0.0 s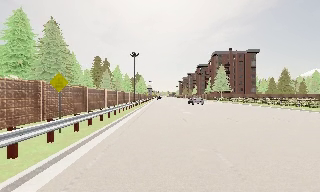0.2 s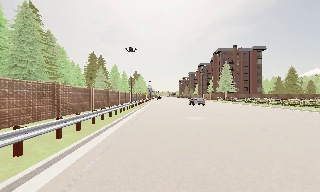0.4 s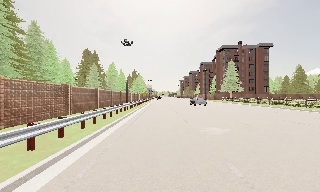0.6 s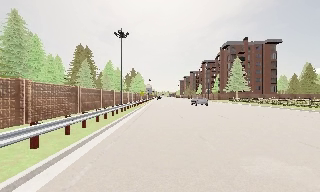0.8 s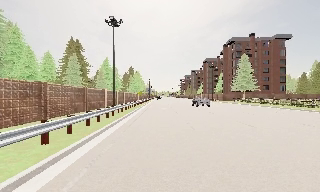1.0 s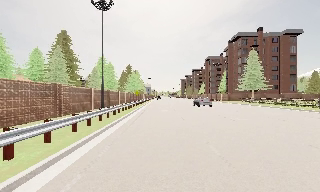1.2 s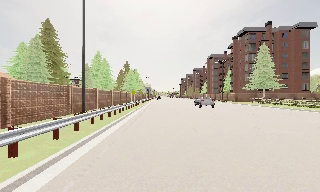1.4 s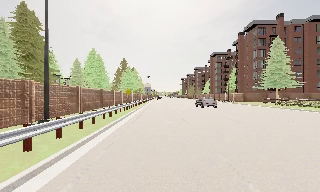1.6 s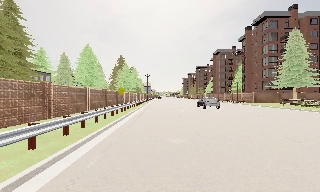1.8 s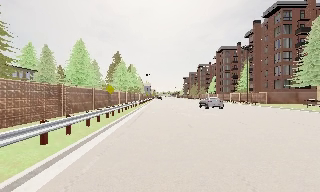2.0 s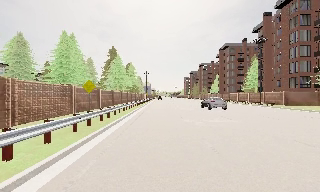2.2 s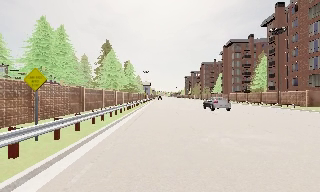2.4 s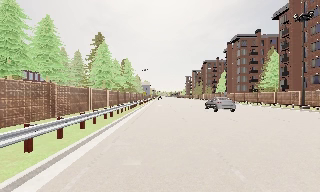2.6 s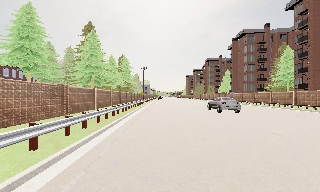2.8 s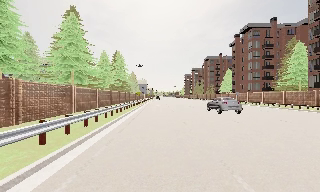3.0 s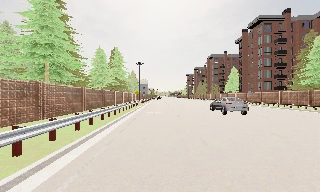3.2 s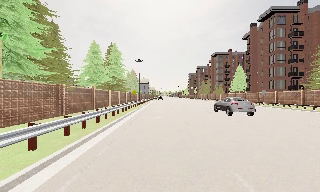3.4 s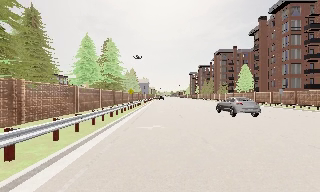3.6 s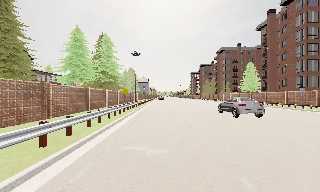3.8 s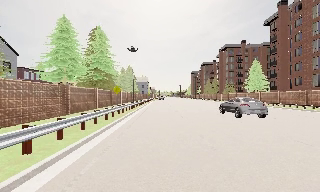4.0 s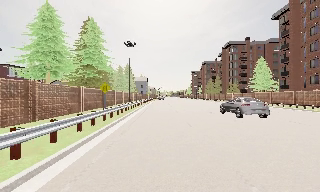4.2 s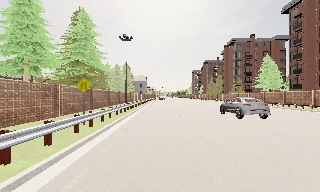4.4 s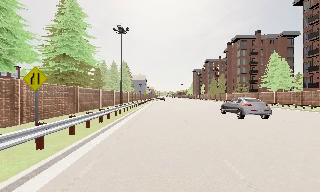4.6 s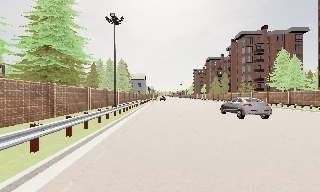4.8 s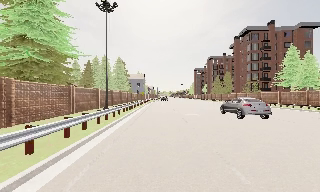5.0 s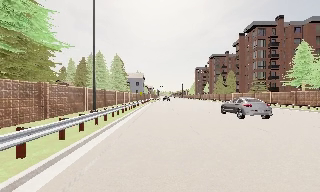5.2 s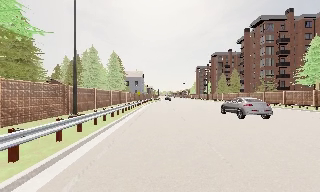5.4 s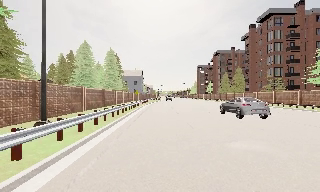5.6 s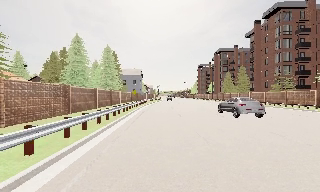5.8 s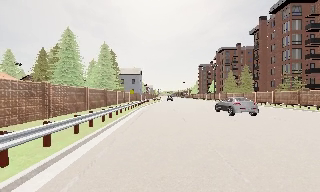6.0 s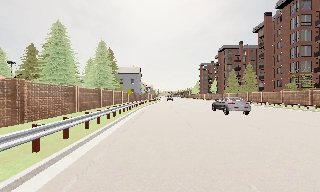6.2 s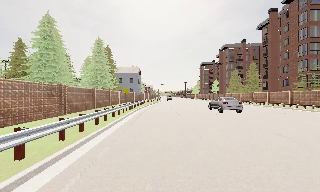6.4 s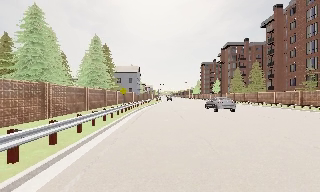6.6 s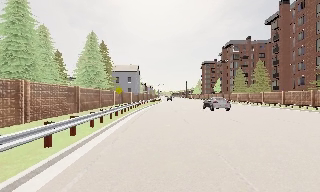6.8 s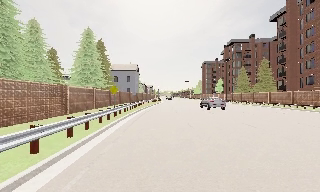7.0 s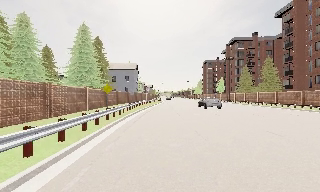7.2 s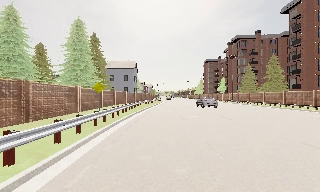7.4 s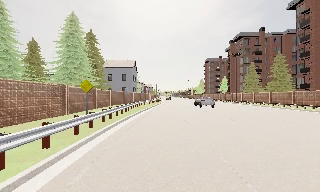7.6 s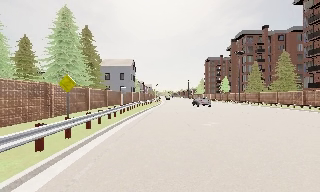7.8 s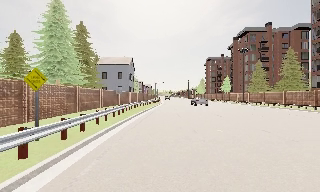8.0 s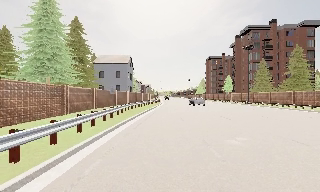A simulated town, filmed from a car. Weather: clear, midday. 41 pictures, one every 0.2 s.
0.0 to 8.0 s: The camera travels forward, about 130 m, so what stands in front looms larger. It loses speed.
The film runs forward here.
